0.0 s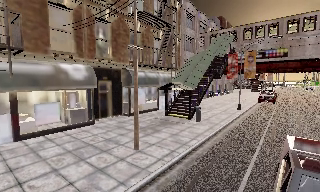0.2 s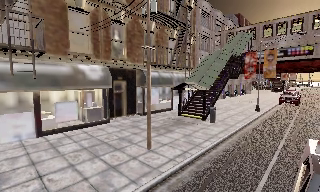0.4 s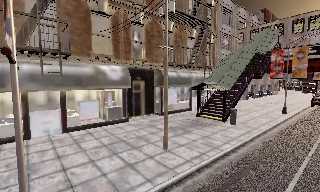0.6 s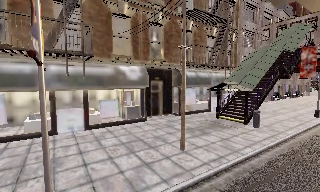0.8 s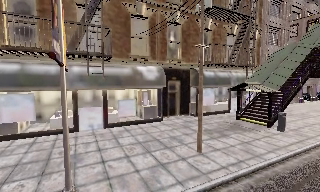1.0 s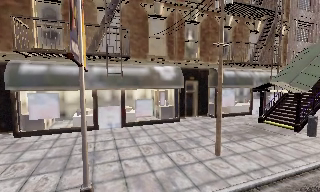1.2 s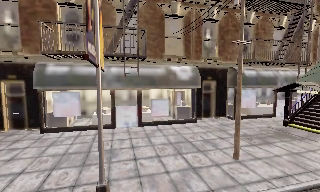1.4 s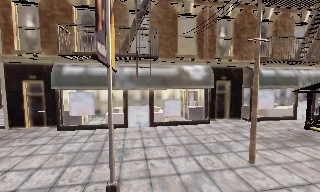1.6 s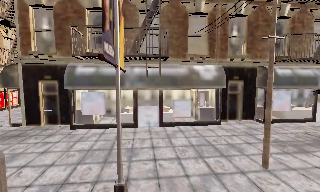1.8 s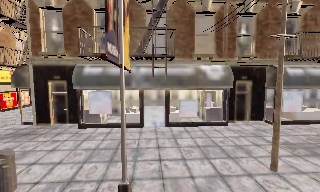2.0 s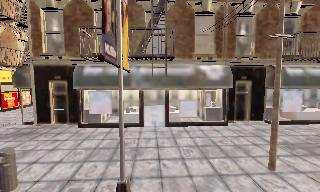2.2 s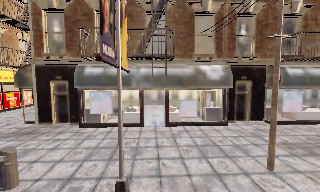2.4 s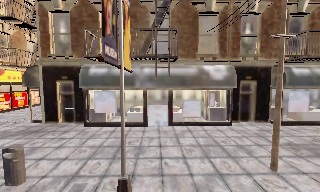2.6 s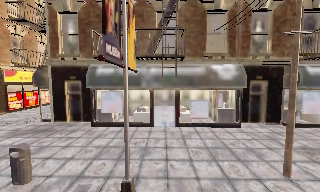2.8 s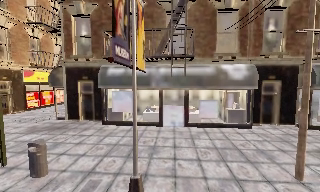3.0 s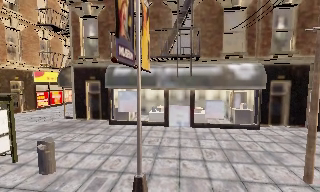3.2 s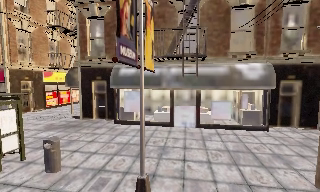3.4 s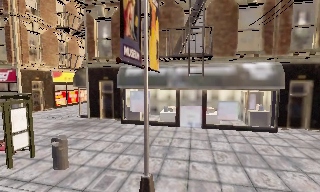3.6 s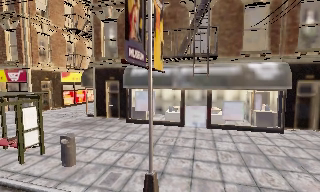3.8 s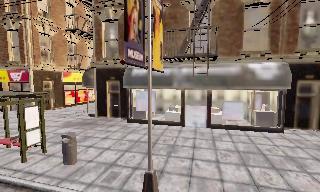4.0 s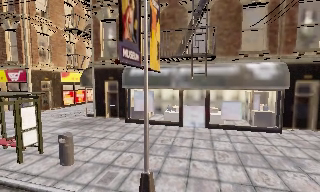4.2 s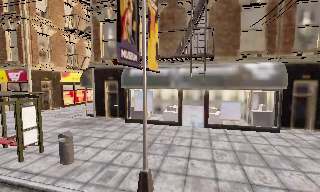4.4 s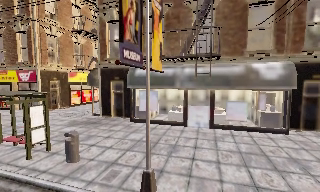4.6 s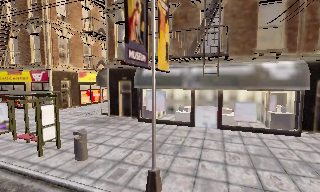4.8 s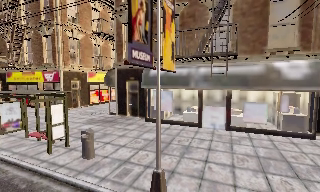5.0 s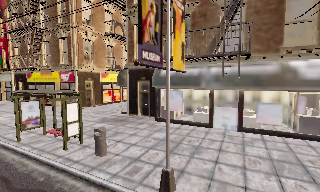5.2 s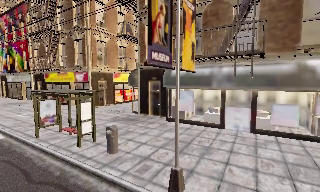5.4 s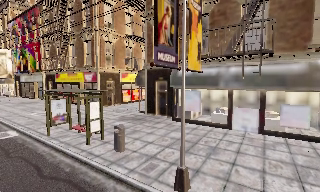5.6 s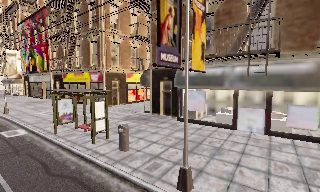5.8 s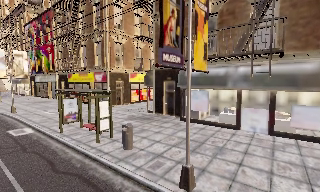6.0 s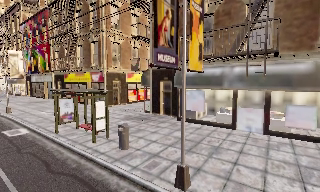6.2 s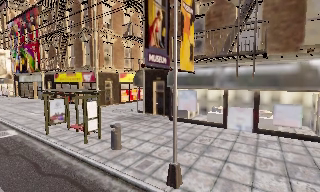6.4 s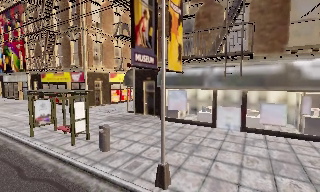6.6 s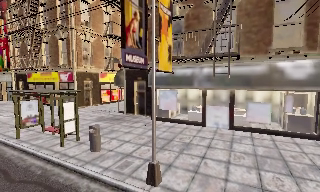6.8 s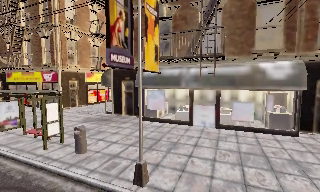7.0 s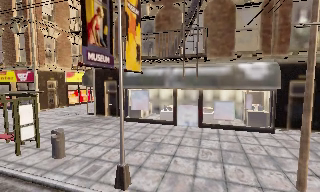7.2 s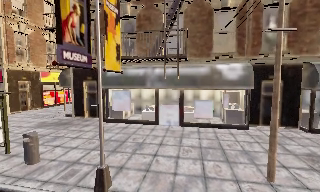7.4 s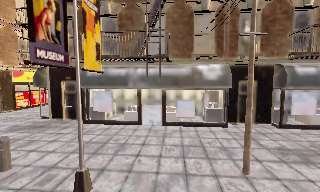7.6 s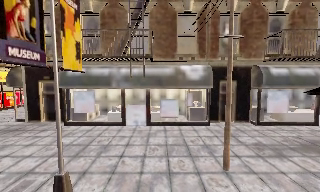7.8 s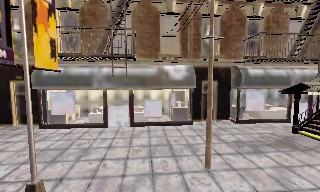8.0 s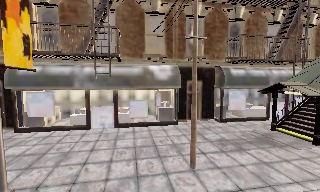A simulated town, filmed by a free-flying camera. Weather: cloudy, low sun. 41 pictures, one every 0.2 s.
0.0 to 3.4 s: The scene slides to the right, as the camera pans about 65 degrees to its left. It travels to its right, about 1 m.
3.4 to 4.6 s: The camera shifts only a little, or ends up much as it began.
4.6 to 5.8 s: The scene slides to the right, as the camera pans about 15 degrees to its left.
5.8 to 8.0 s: The scene slides to the left, as the camera pans about 45 degrees to its right. It travels to its right, about 0.5 m, so close, fixed things drift to the left.
The film runs backward here.
